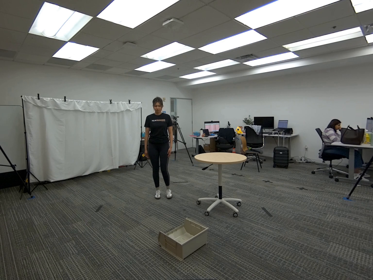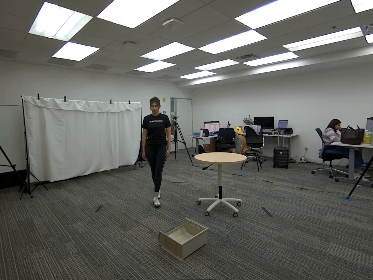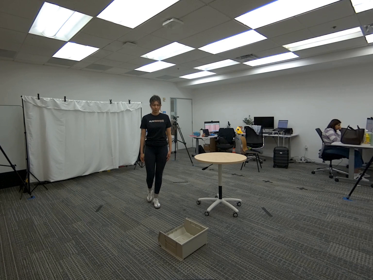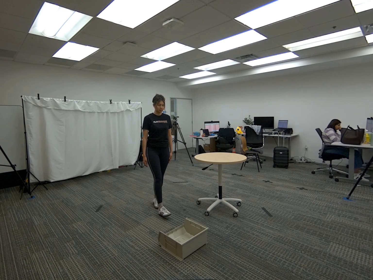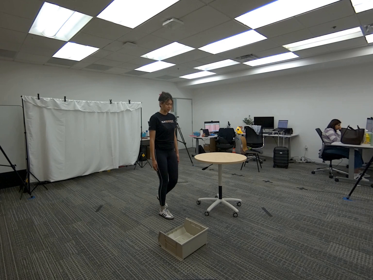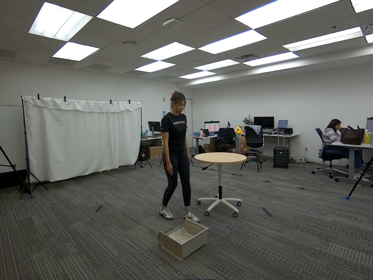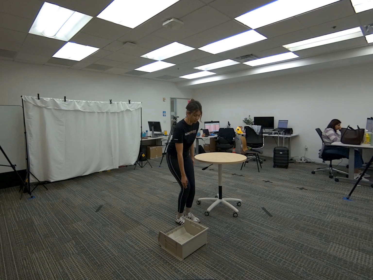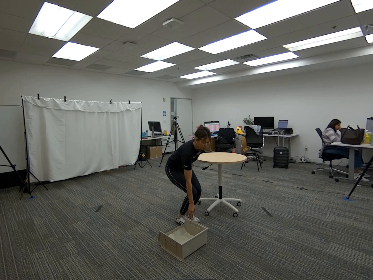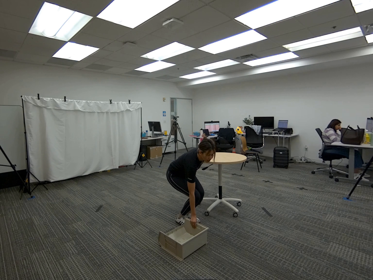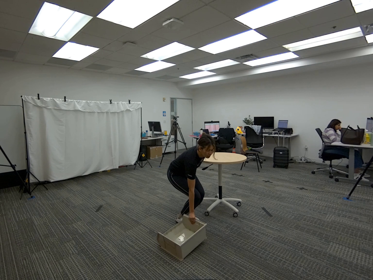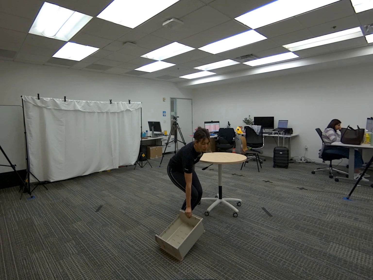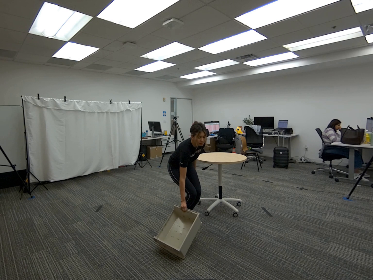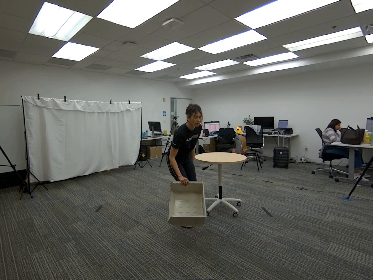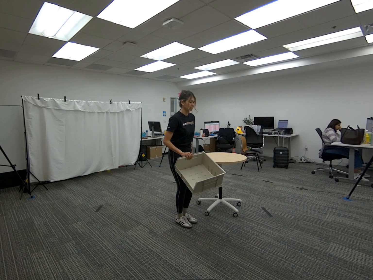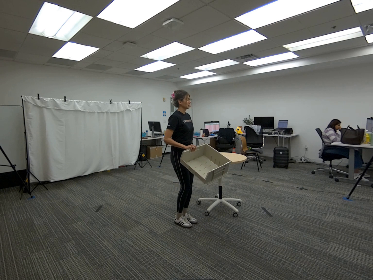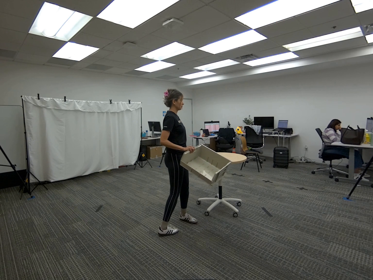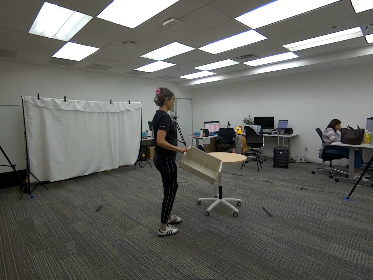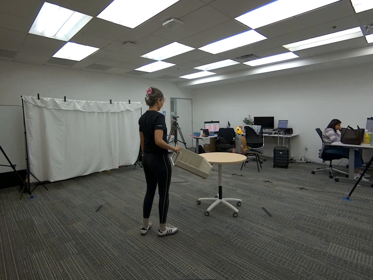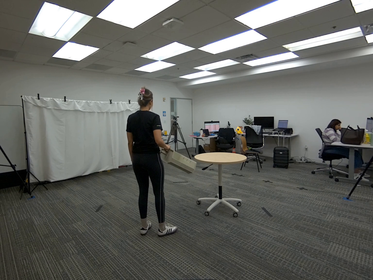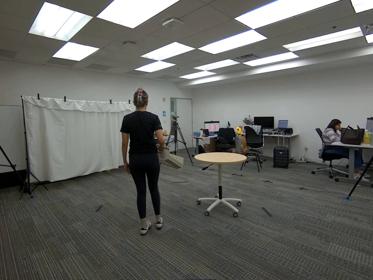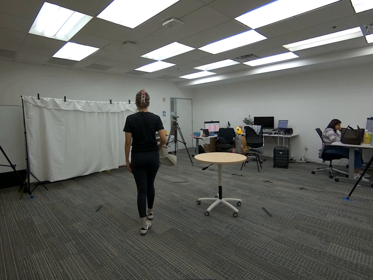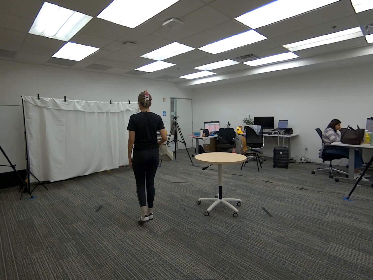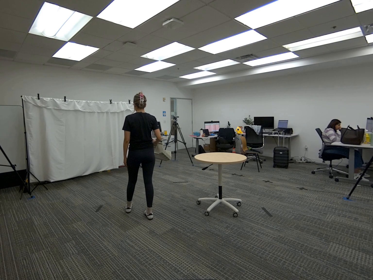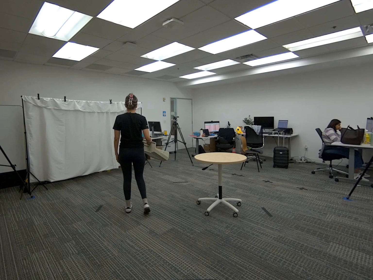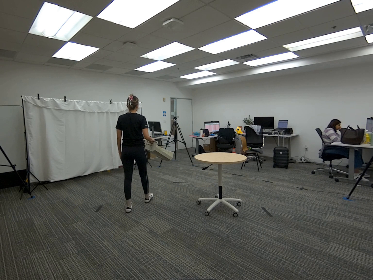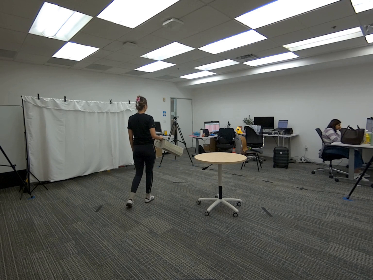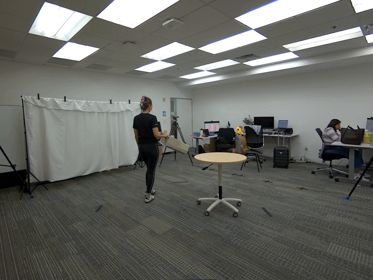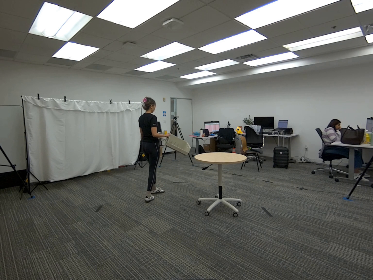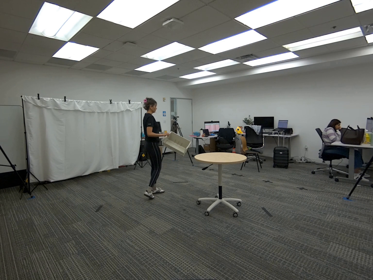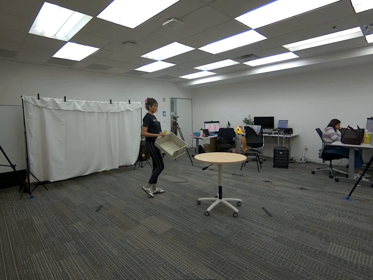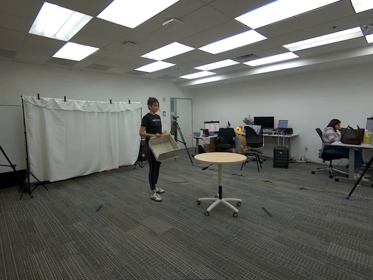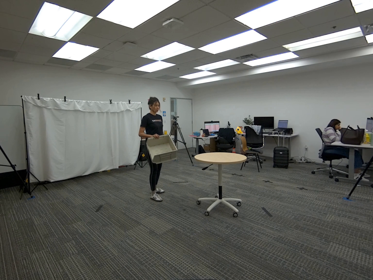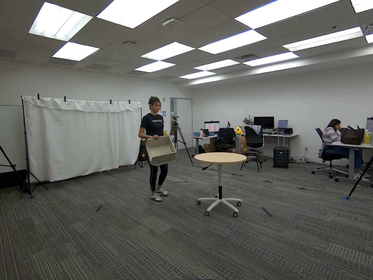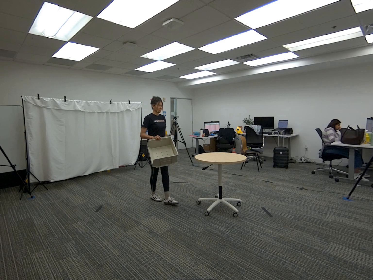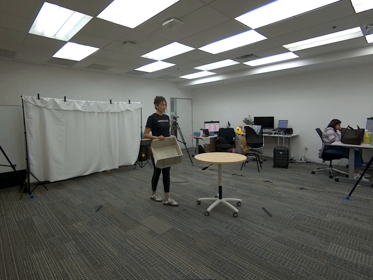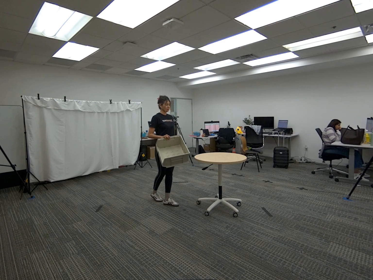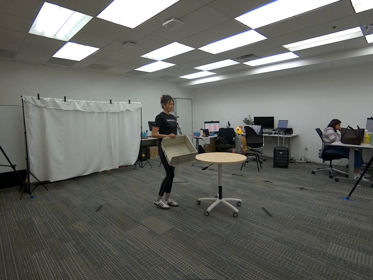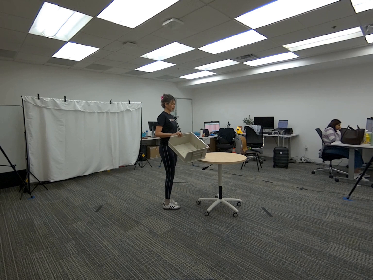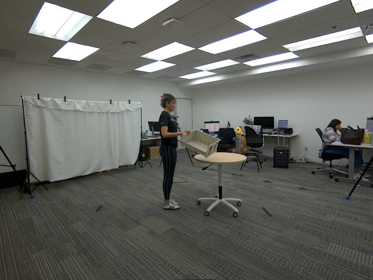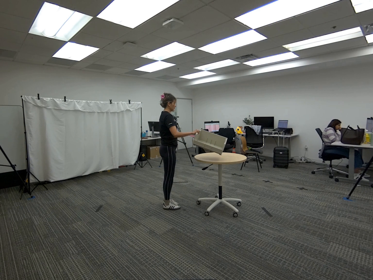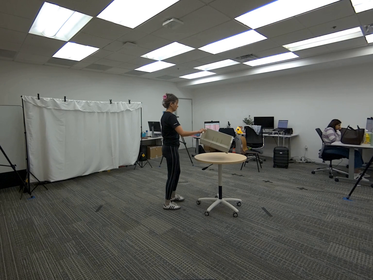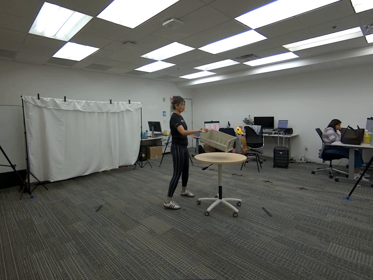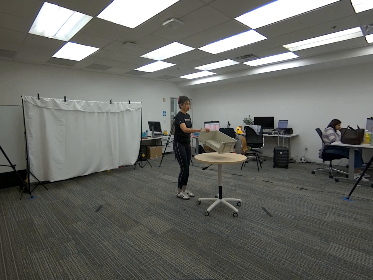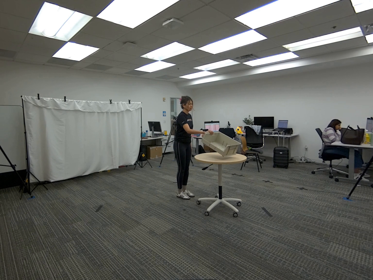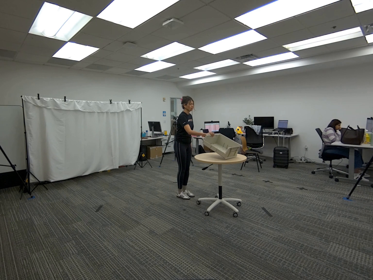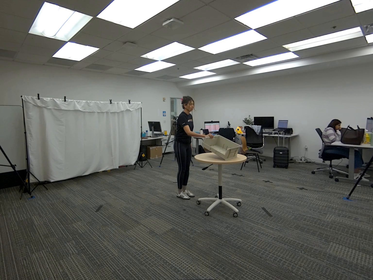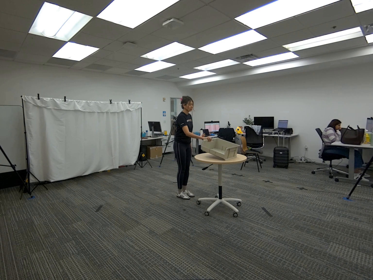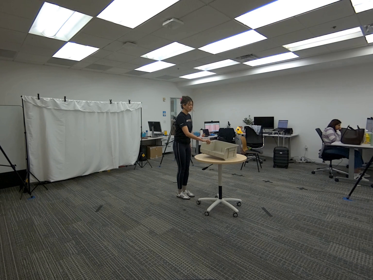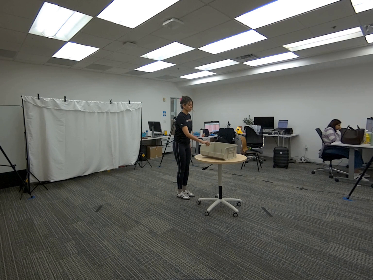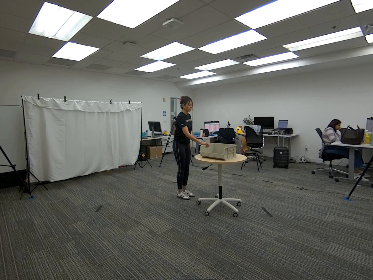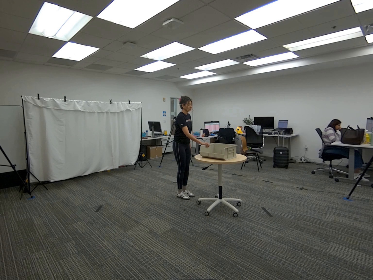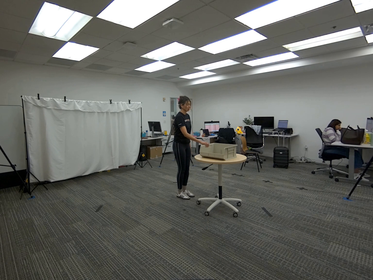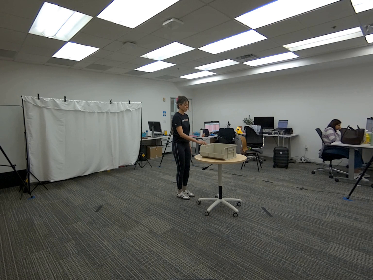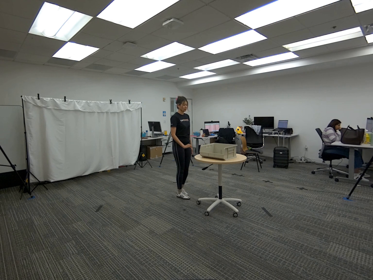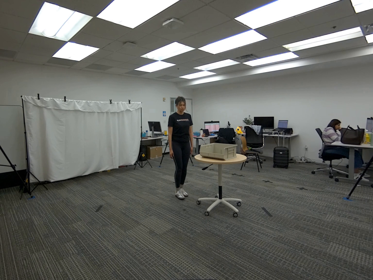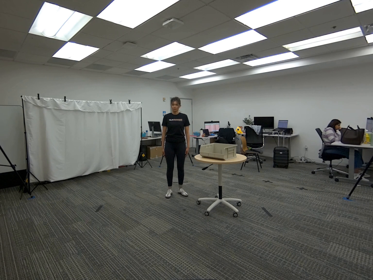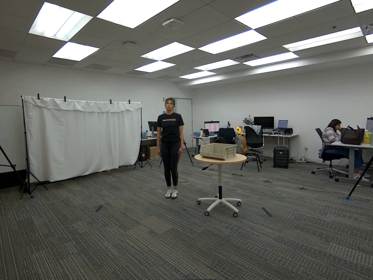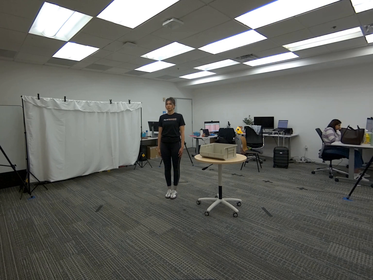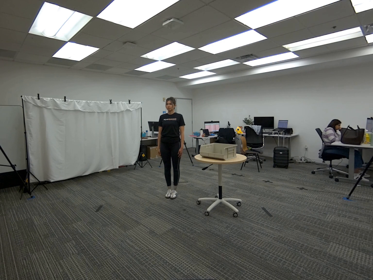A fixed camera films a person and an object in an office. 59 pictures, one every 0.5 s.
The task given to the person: Walk over to the beige bin on the ground and pick up the bin from the left side using your right hand and place the beige bin on the round table.
